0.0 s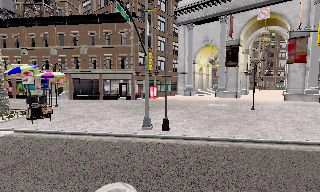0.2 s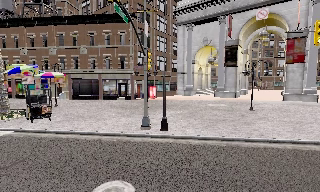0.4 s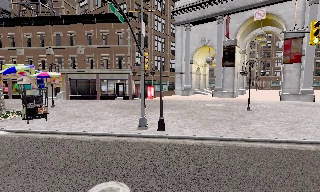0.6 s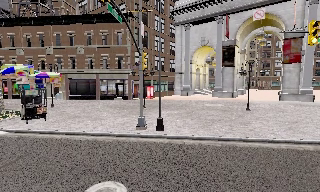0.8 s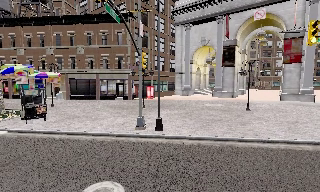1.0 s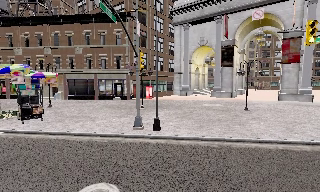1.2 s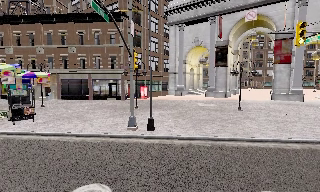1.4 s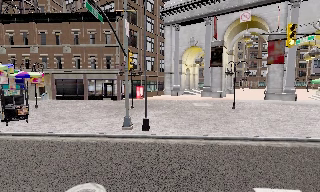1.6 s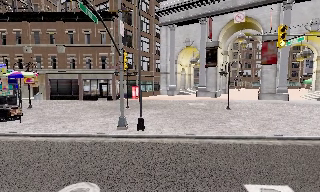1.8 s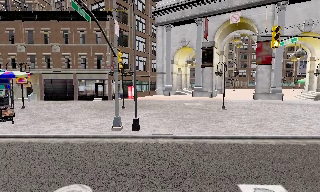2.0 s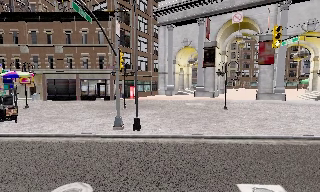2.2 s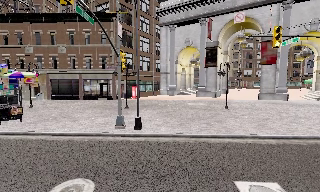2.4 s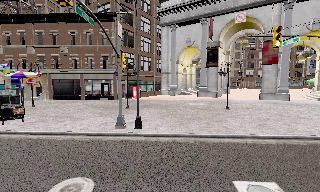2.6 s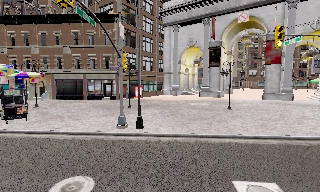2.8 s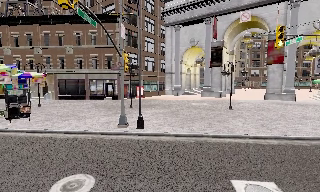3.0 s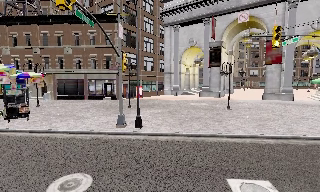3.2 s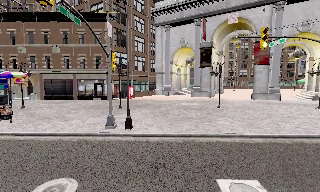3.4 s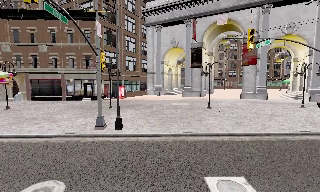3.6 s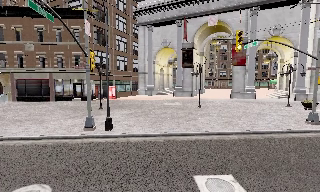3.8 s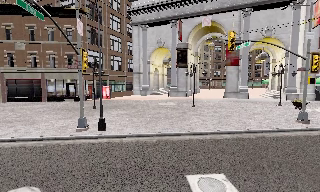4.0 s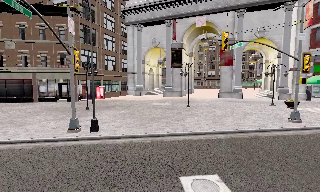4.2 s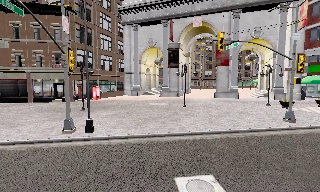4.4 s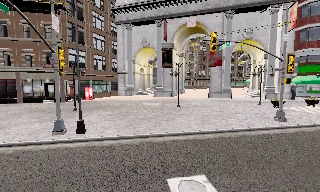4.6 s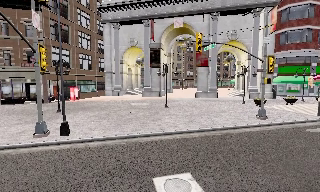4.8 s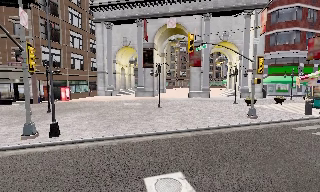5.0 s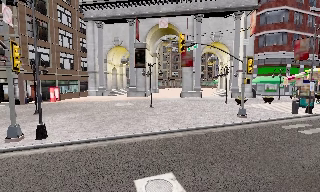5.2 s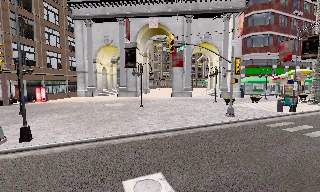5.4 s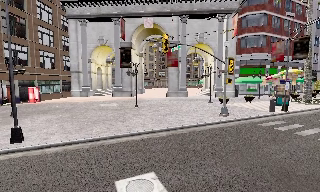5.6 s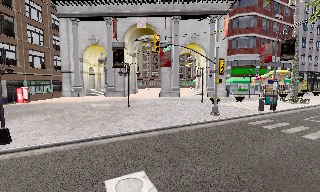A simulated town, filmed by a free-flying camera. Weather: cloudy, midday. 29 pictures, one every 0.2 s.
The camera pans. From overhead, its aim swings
clockwise.
The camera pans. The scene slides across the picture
to the left.
0.0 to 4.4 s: The camera swings to its right by about 20 degrees, and the scene slides to the left. It travels to its right, about 2 m, so close, fixed things drift to the left.
4.4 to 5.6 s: The camera swings to its right by about 15 degrees, and the scene slides to the left. It travels to its right, about 0.5 m, so close, fixed things drift to the left.
The film runs backward here.
